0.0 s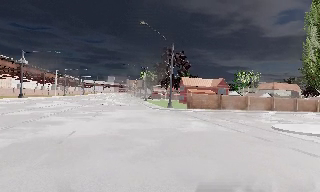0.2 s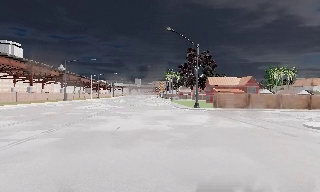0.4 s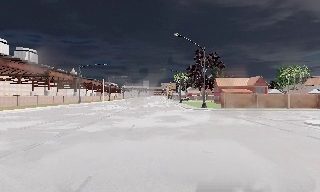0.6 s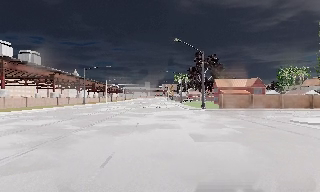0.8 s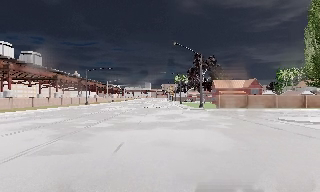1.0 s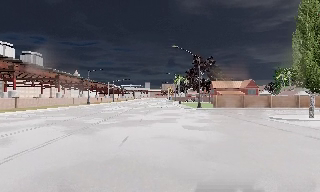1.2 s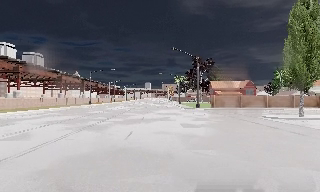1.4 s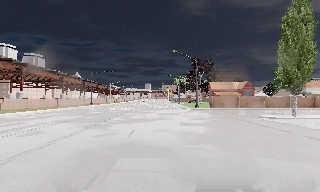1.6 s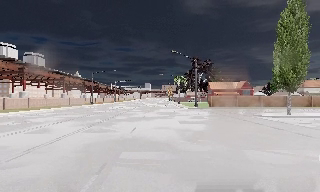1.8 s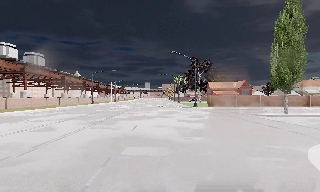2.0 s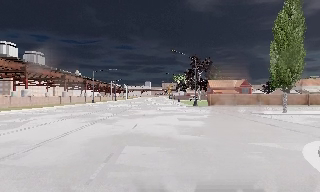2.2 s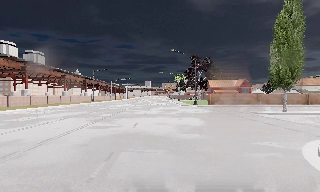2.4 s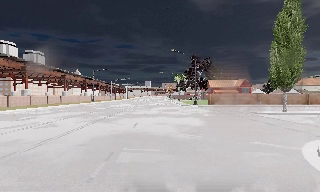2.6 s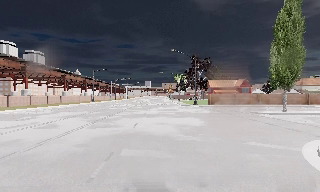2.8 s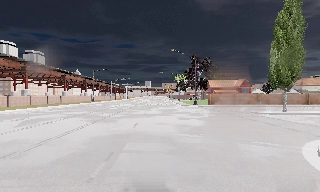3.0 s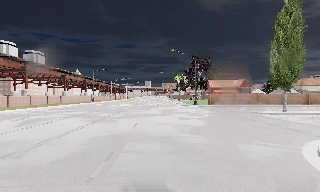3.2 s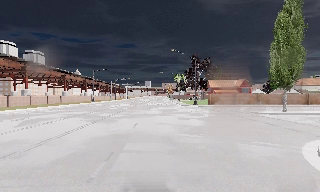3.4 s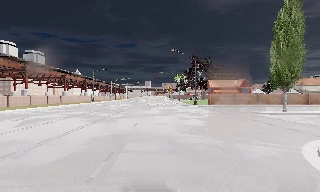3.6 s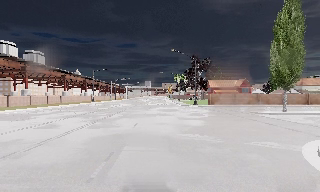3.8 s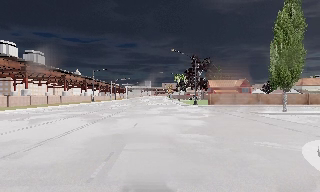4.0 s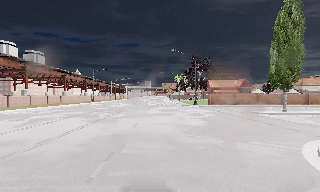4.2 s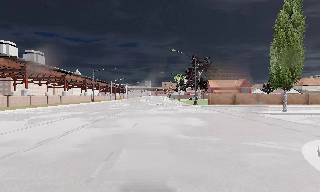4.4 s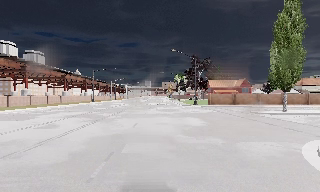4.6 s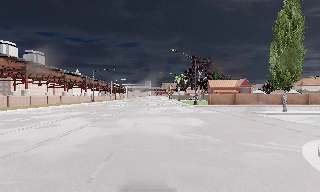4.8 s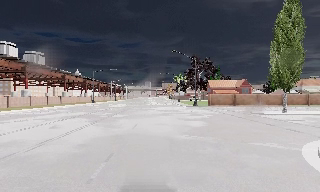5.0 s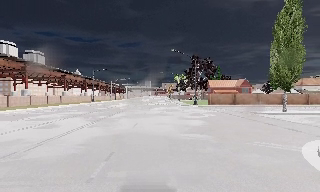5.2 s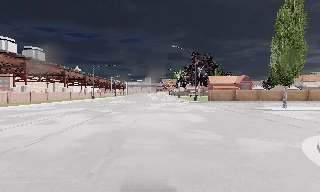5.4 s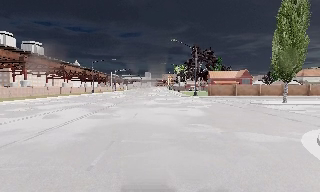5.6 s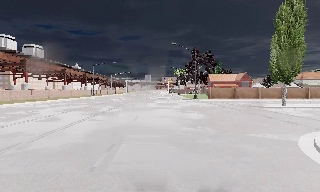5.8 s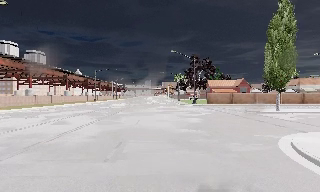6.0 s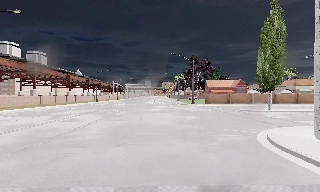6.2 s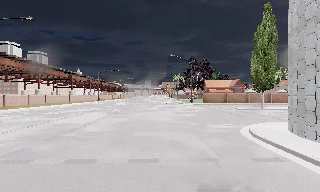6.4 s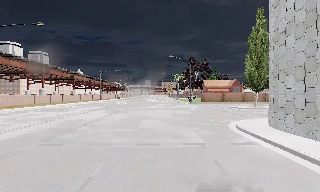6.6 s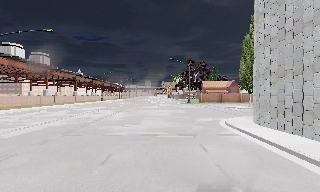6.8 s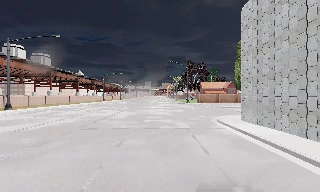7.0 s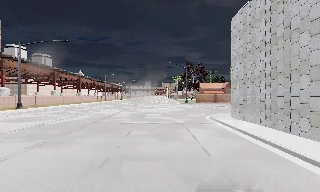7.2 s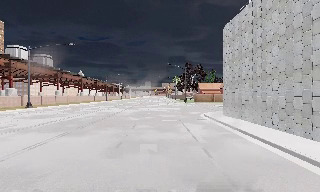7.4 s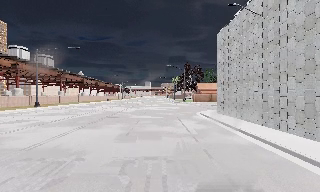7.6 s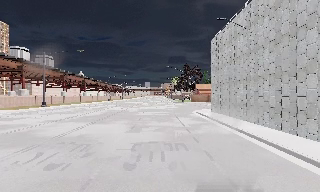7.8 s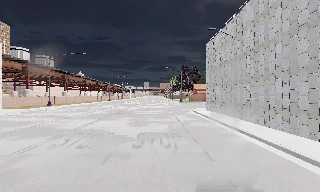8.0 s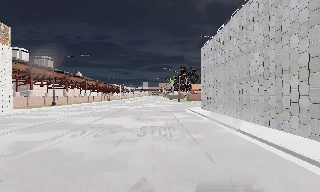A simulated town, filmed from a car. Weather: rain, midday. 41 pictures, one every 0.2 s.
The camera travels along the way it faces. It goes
backward.
0.0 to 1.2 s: The camera pans to its left, which is counterclockwise from overhead, by about 10 degrees. It travels backward, about 8 m, so what stands in front gets smaller.
1.2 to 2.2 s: The camera travels backward, about 2.5 m, so what stands in front gets smaller. It loses speed.
2.2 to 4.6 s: The camera keeps its place and its aim.
4.6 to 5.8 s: The camera travels backward, about 1 m, so what stands in front gets smaller. It gains speed.
5.8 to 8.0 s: The camera travels backward, about 20 m, so what stands in front gets smaller.
The film runs backward here.
